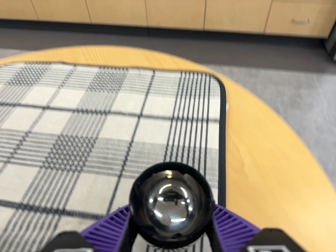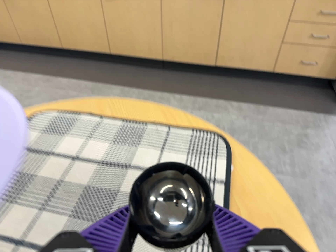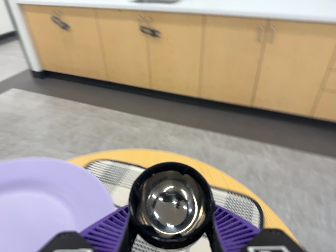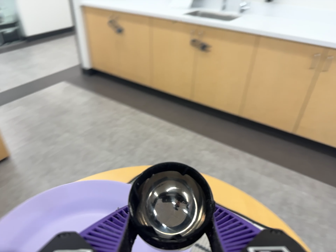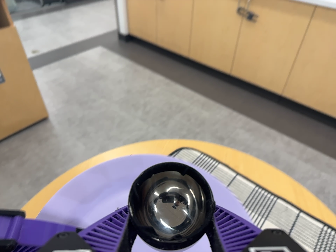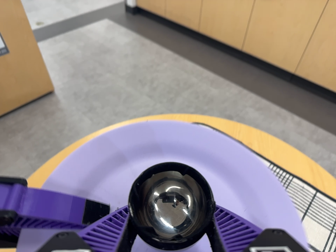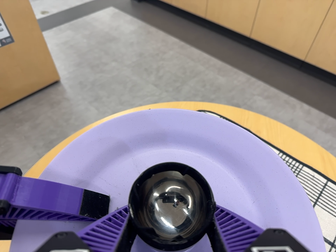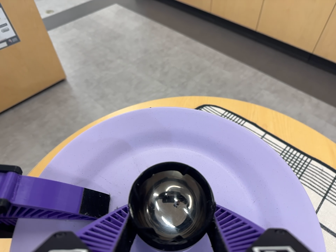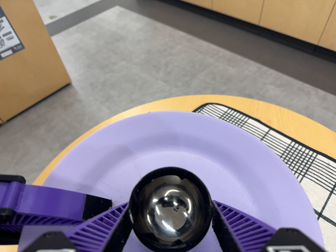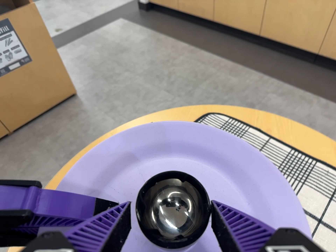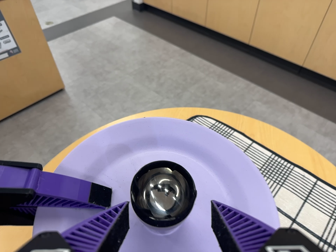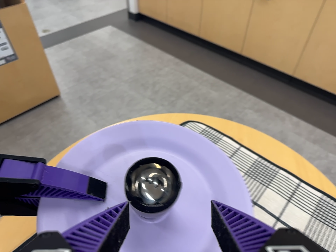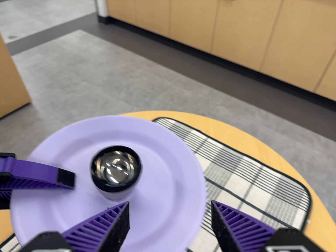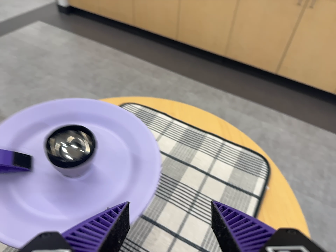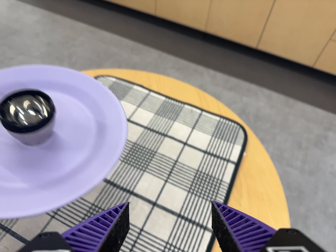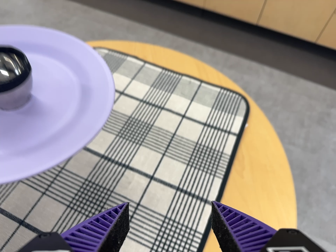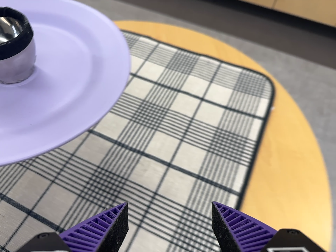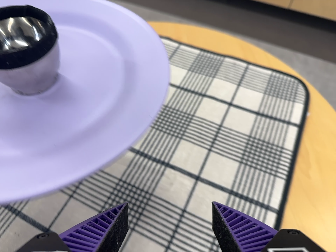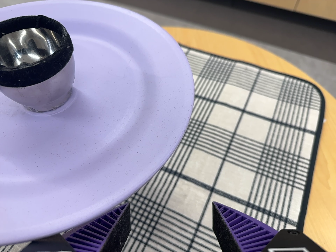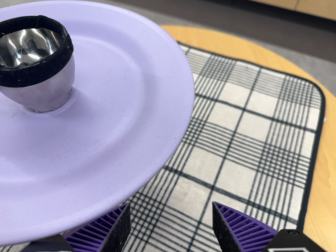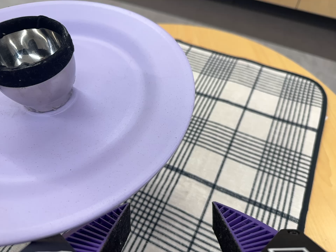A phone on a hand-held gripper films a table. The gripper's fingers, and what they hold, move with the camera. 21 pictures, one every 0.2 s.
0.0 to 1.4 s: The camera swings to its left by about 25 degrees, and the scene slides to the right. It travels toward the top of its view, to its left and backward, about 24 cm, so close, fixed things drift downward. It rolls about its line of sight by about 20 degrees, and the scene rotates clockwise.
1.4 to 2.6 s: The camera swings to its right by about 15 degrees, and the scene slides to the left. It travels backward and to its right, about 14 cm, so what stands in front gets smaller.
2.6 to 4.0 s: The camera travels forward and toward the bottom of its view, about 16 cm, so what stands in front looms larger. Its aim tips toward the bottom of its view by about 10 degrees, and the scene shifts upward.
The film runs backward here.
